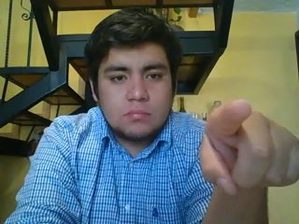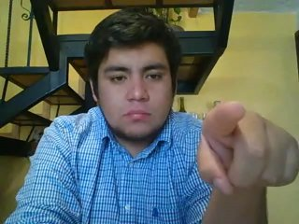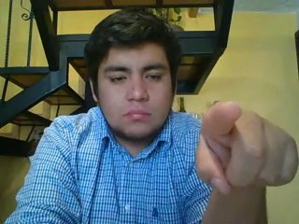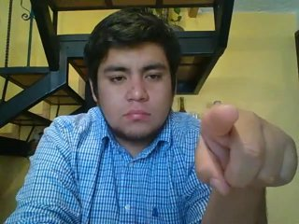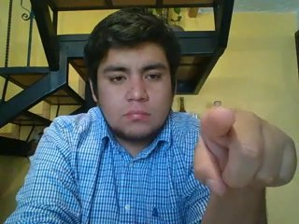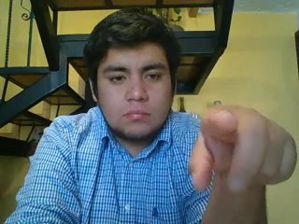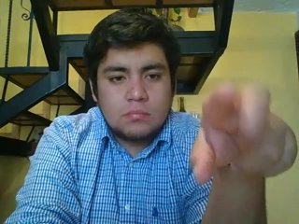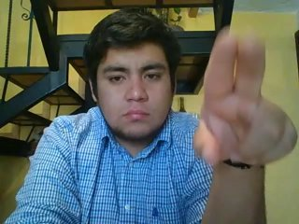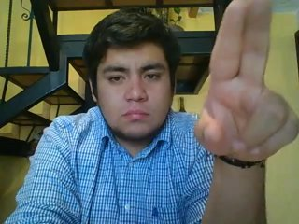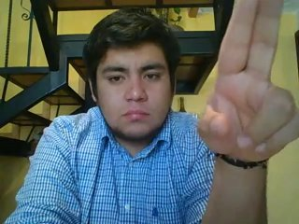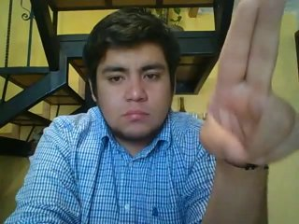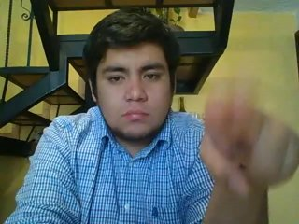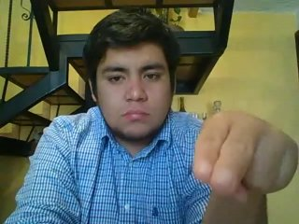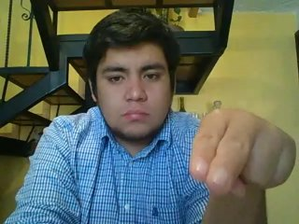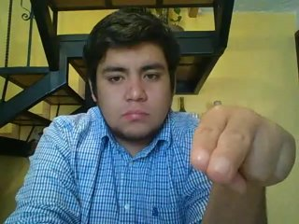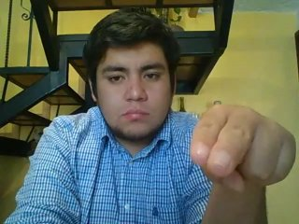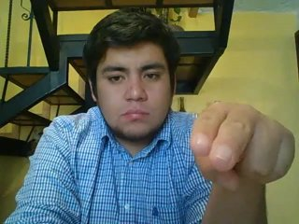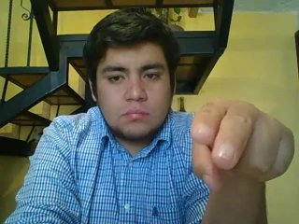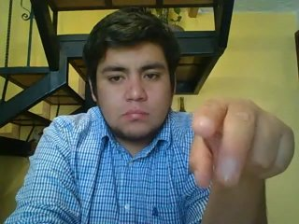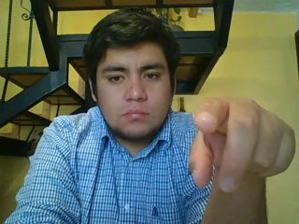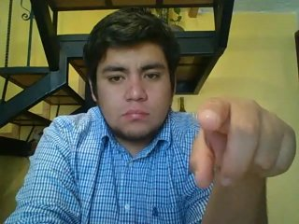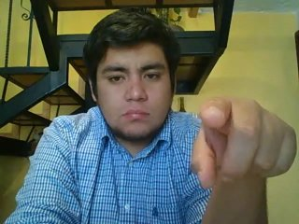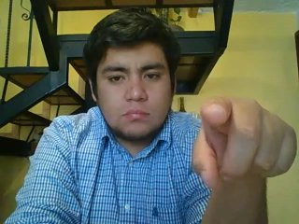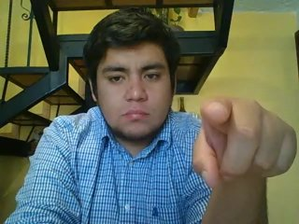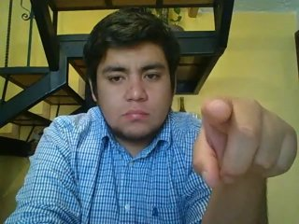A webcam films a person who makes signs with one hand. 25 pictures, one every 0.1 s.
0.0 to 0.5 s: Pointing with one finger.
0.6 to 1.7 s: Click with two fingers.
1.8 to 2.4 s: Pointing with one finger.
